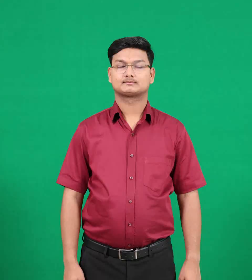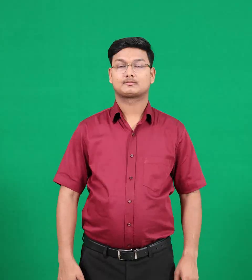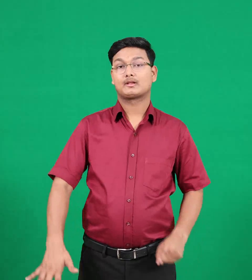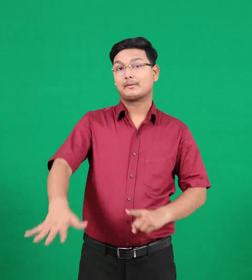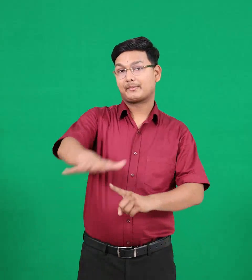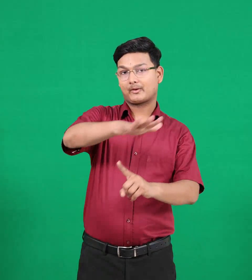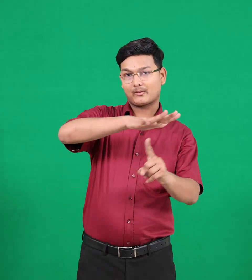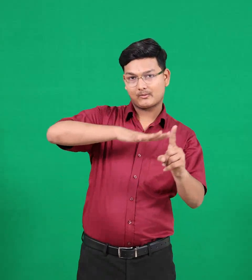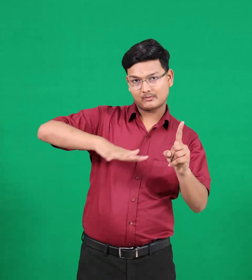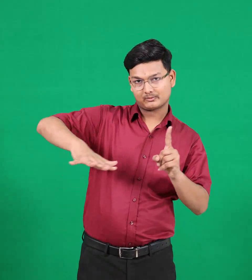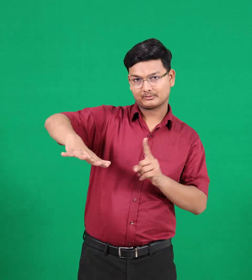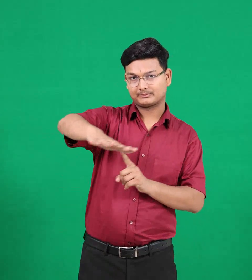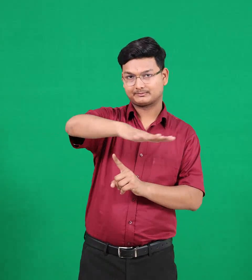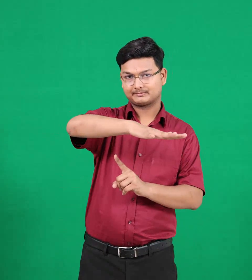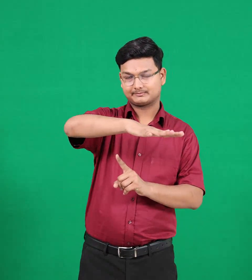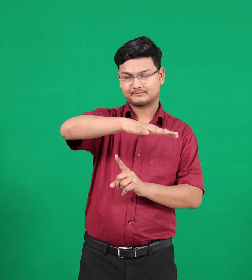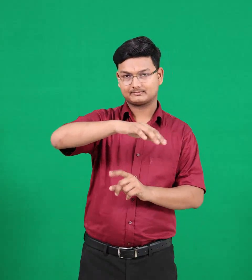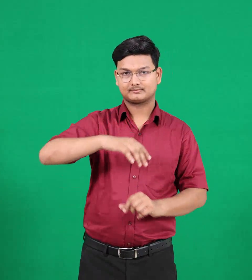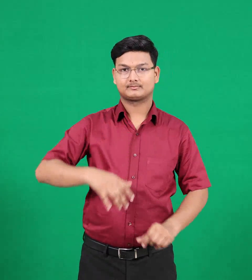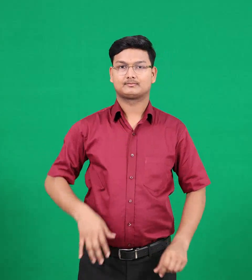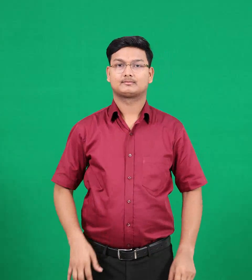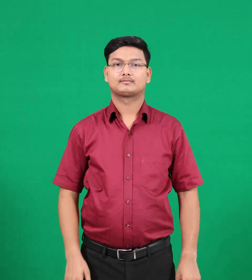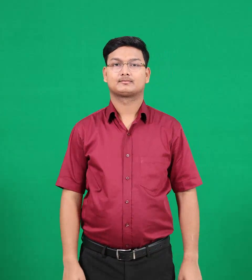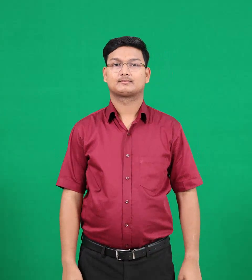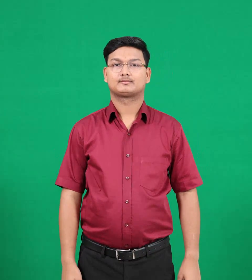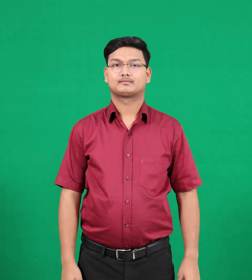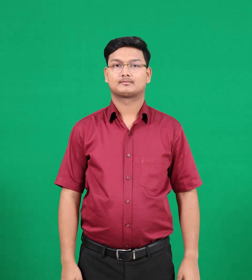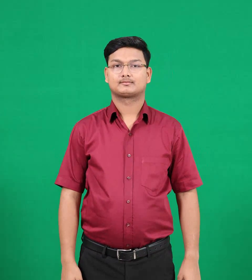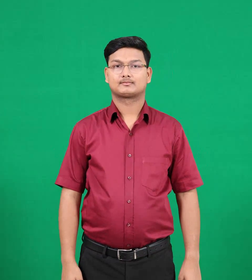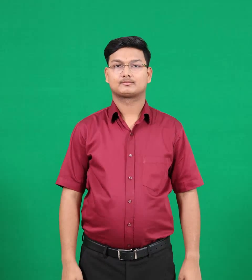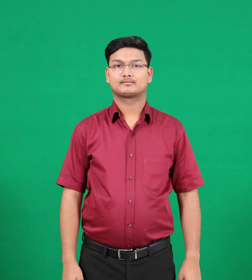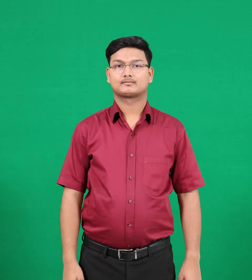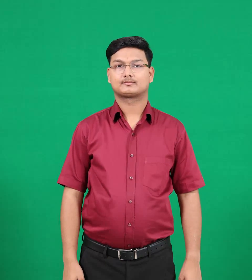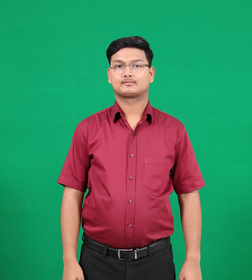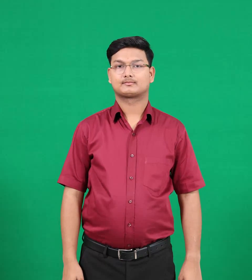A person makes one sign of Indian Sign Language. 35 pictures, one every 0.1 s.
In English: around
